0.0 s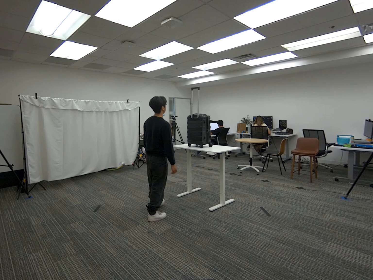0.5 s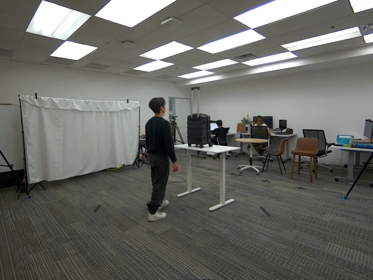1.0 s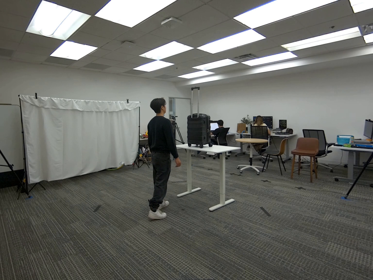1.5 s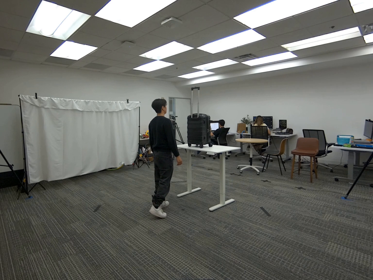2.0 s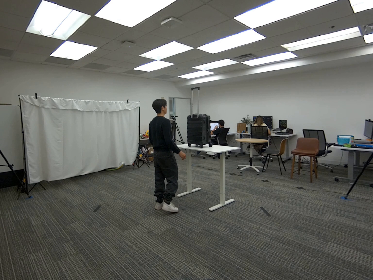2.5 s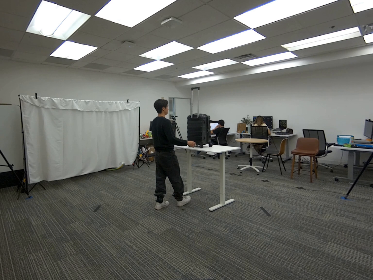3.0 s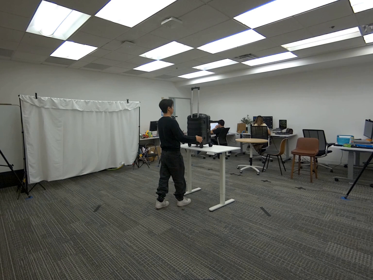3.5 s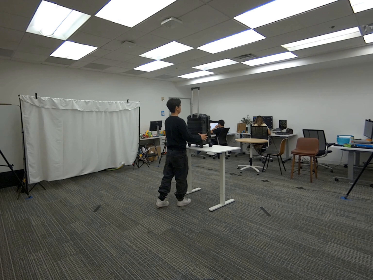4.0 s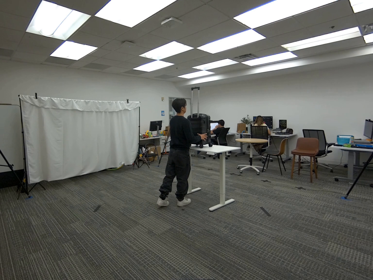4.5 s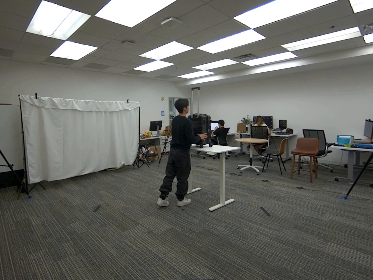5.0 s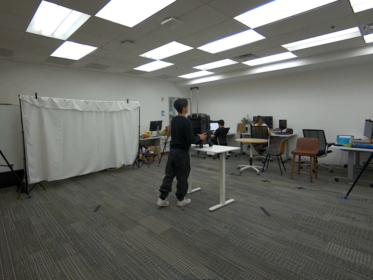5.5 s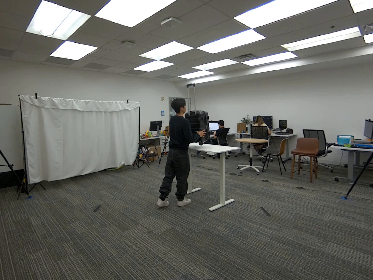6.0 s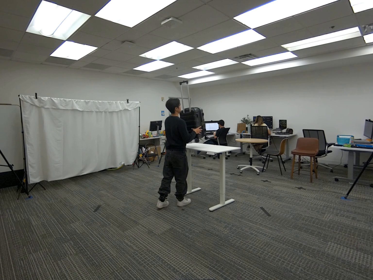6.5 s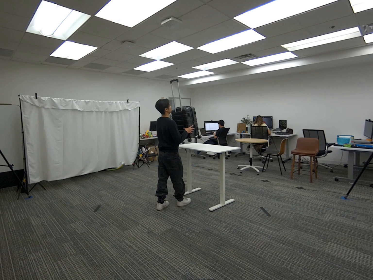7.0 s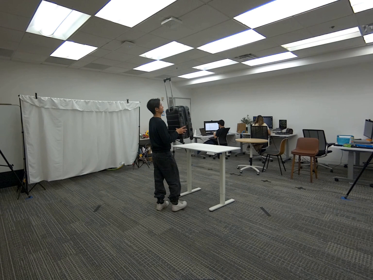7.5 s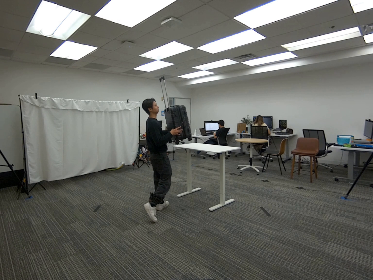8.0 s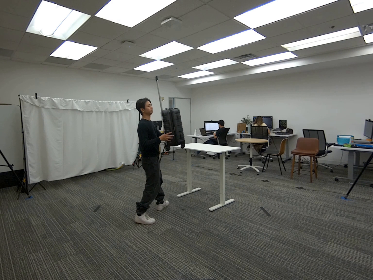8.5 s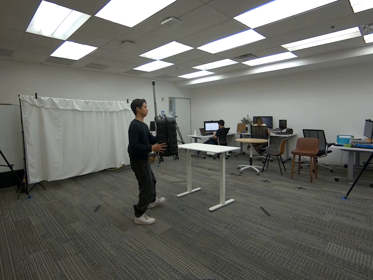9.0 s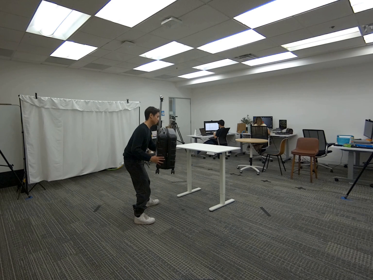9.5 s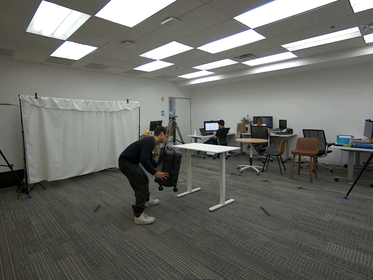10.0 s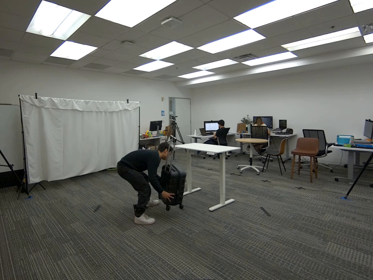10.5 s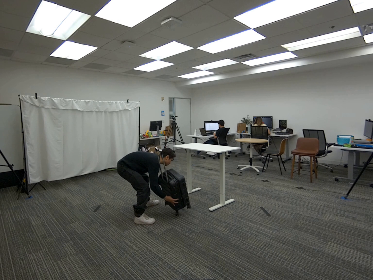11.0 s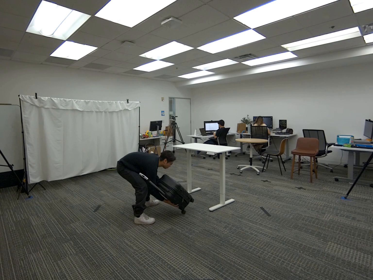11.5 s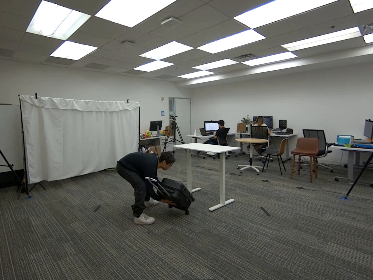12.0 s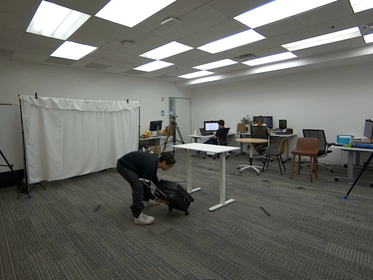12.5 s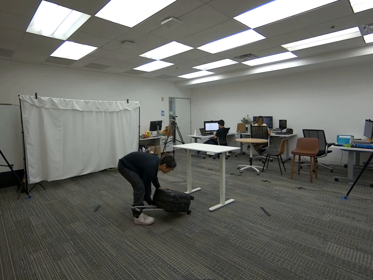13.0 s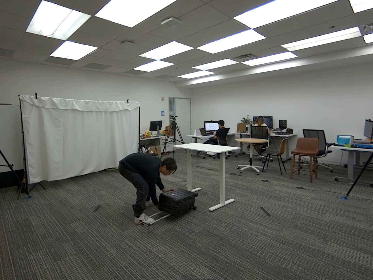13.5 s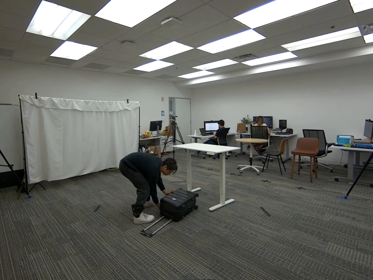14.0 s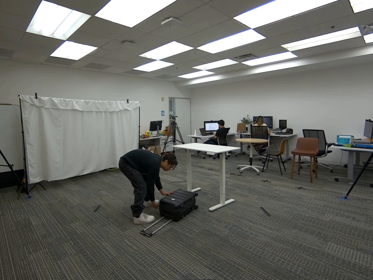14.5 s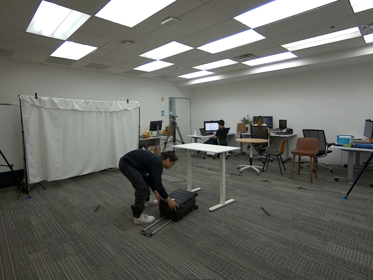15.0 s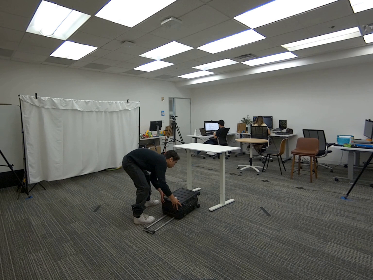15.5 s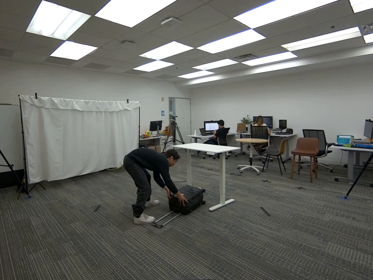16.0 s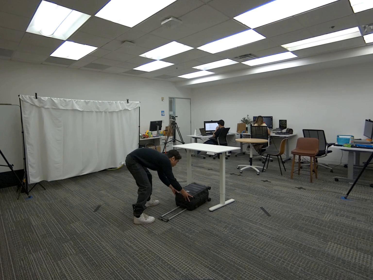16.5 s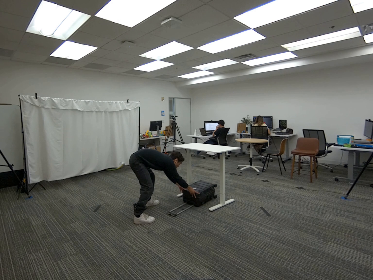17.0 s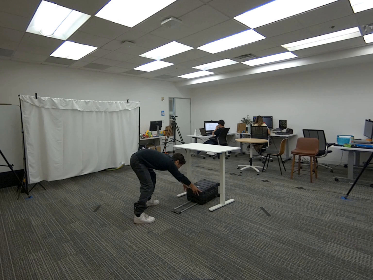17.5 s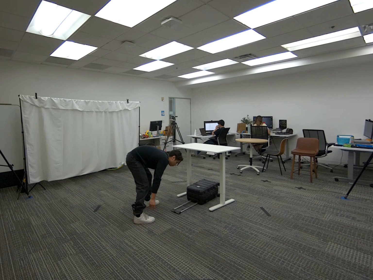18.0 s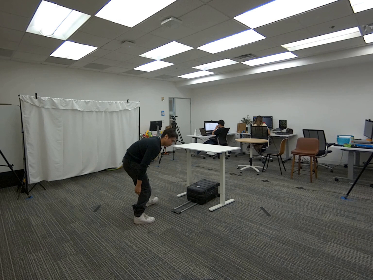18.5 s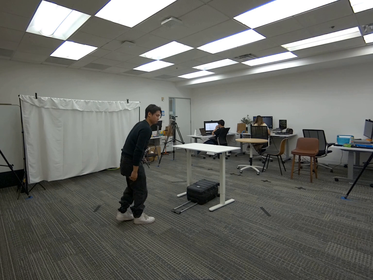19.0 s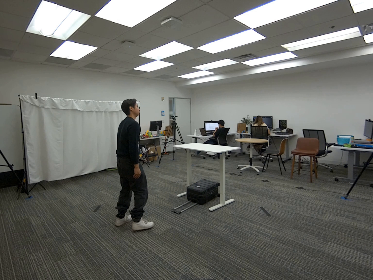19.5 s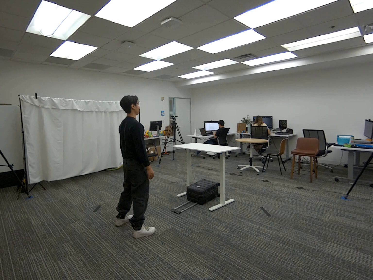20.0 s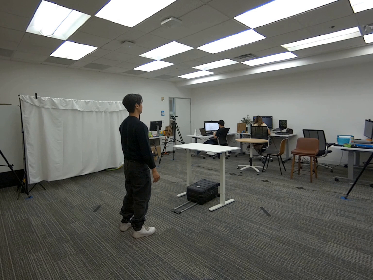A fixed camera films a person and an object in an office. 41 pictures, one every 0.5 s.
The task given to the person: Walk over to the rolling luggage on the white desk and pick up the rolling luggage and place on the rolling luggage on the floor in a lying position then proceed to push the rollling luggage under the white desk.
